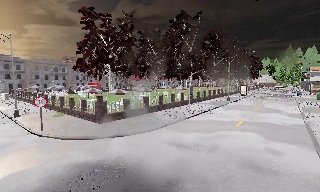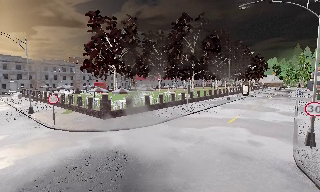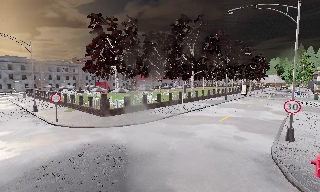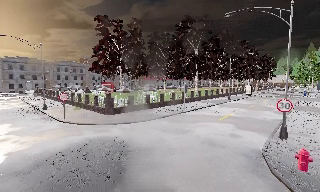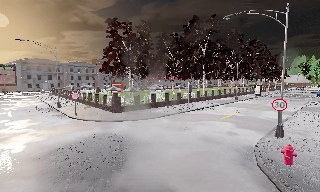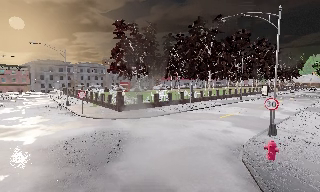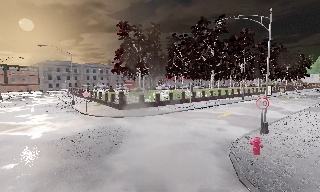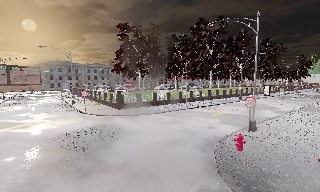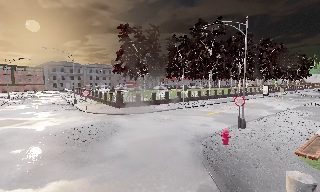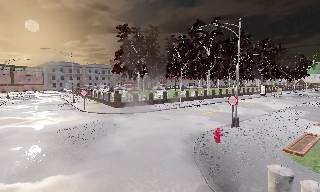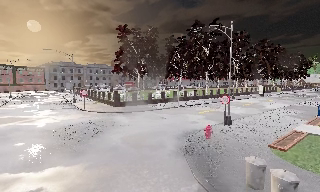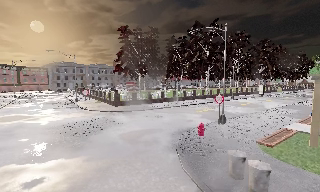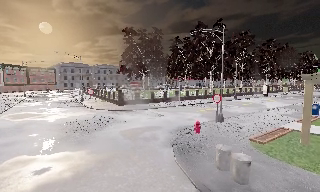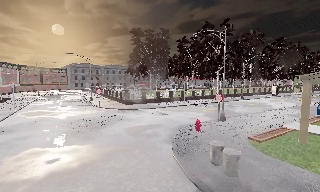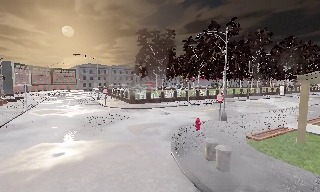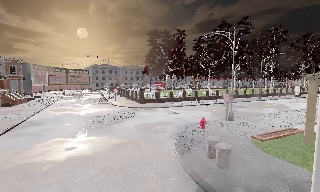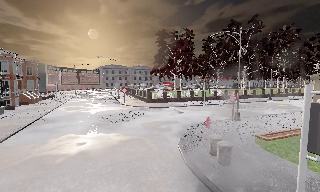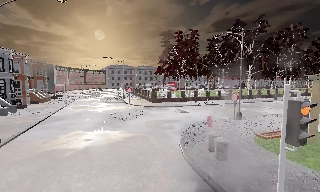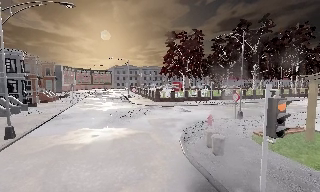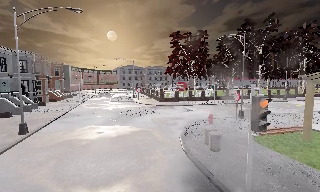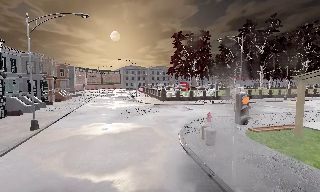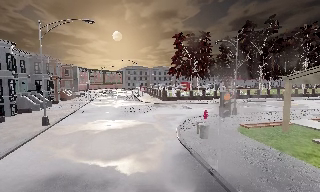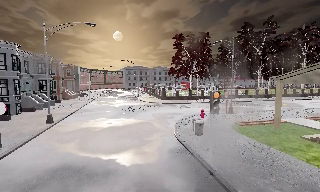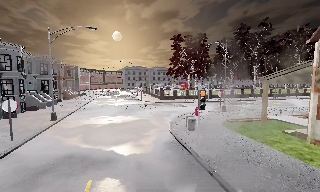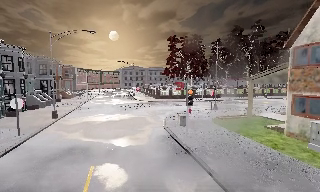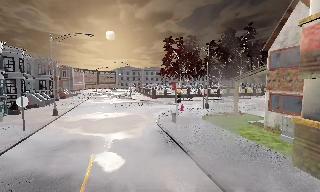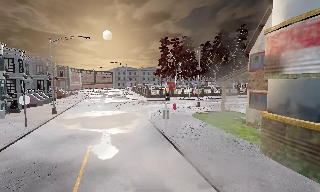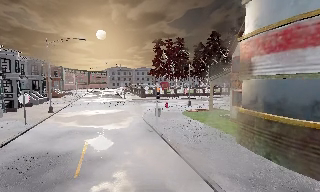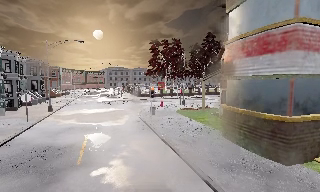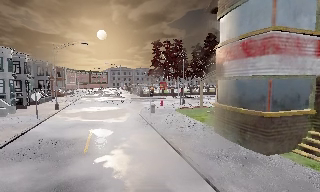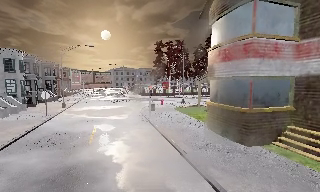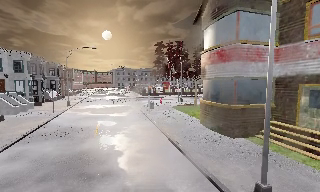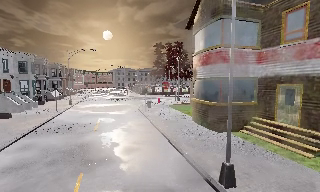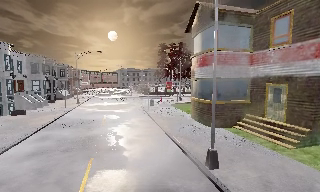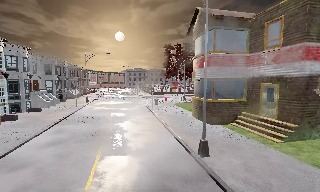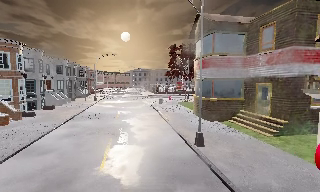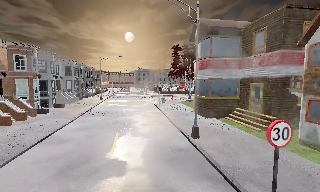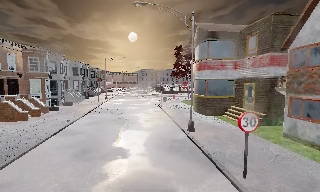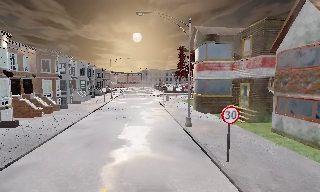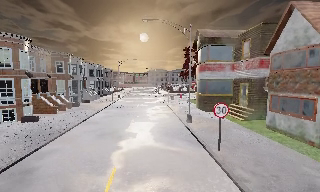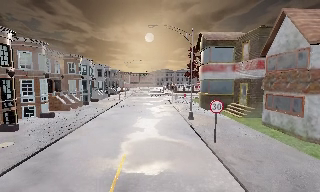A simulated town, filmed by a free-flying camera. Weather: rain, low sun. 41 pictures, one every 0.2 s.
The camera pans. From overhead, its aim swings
counterclockwise.
0.0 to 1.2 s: The camera pans to its left, which is counterclockwise from overhead, by about 15 degrees. It travels backward and to its right, about 6 m, so what stands in front gets smaller.
1.2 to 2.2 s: The camera travels backward and to its right, about 3.5 m, so what stands in front gets smaller.
2.2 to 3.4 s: The camera pans to its left, which is counterclockwise from overhead, by about 15 degrees. It travels backward and to its right, about 3.5 m, so what stands in front gets smaller.
3.4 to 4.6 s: The camera travels backward, about 4.5 m, so what stands in front gets smaller. It gains speed.
4.6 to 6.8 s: The camera travels backward, about 12 m, so what stands in front gets smaller.
6.8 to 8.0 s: The camera pans to its left, which is counterclockwise from overhead, by about 10 degrees. It travels backward, about 7 m, so what stands in front gets smaller.
The film runs backward here.
